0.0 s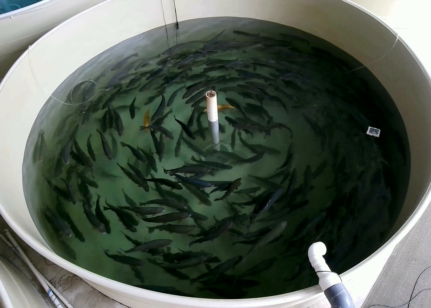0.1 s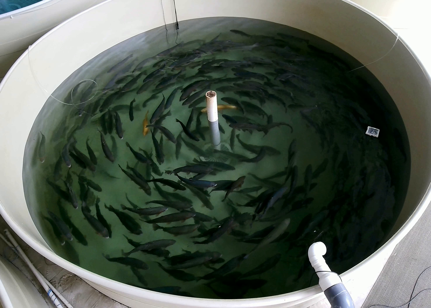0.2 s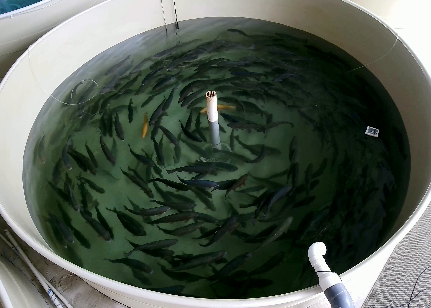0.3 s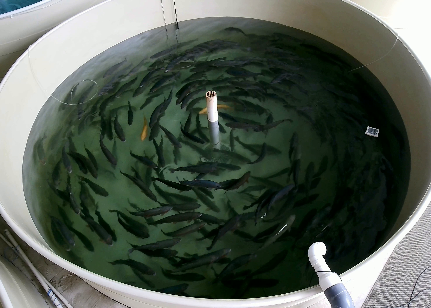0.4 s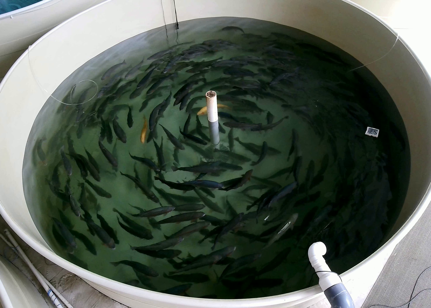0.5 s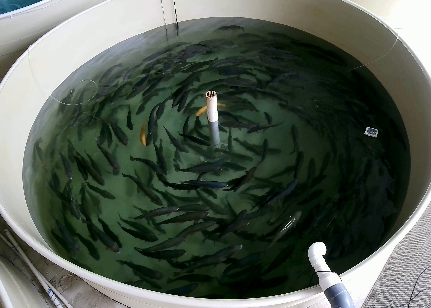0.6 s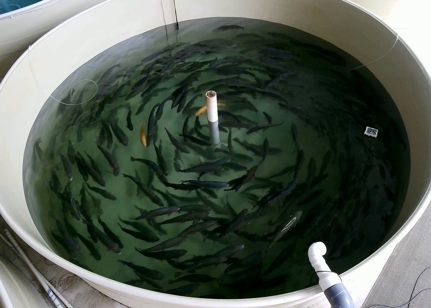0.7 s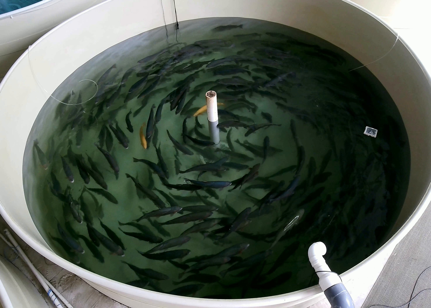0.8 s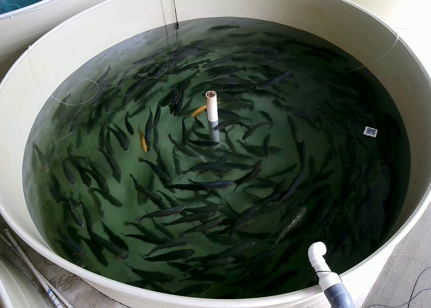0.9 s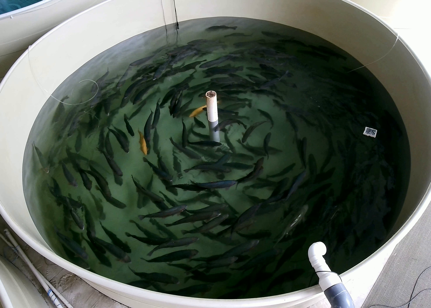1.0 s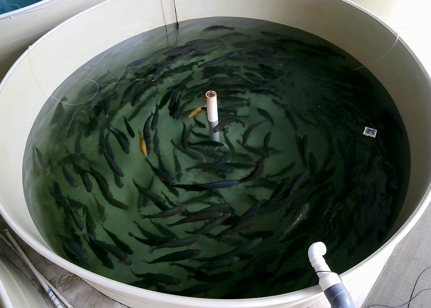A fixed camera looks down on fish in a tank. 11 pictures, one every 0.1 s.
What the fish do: Normal cruising.
